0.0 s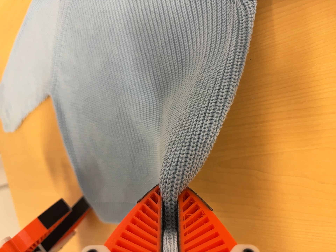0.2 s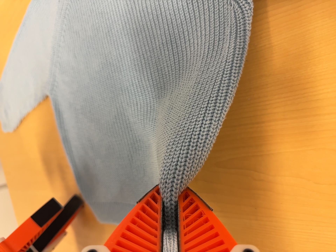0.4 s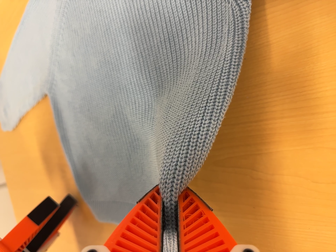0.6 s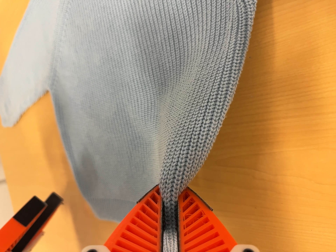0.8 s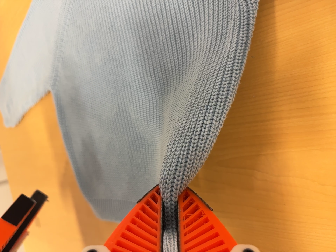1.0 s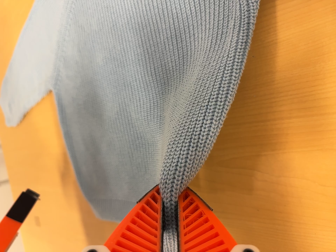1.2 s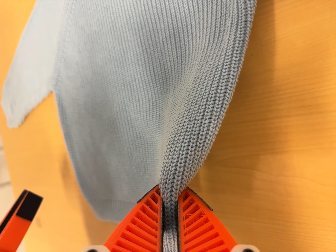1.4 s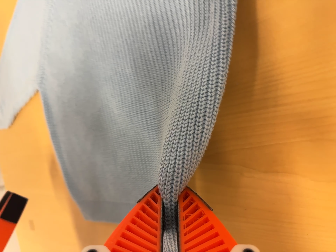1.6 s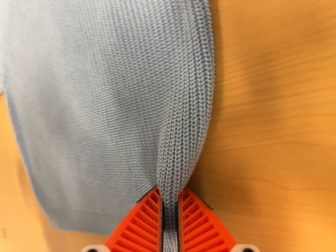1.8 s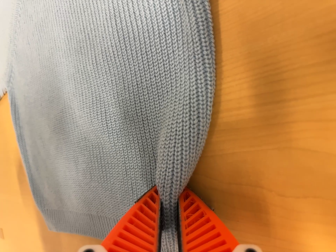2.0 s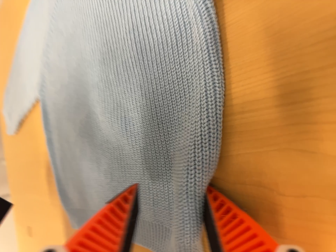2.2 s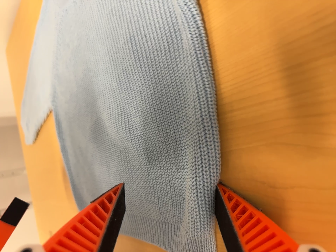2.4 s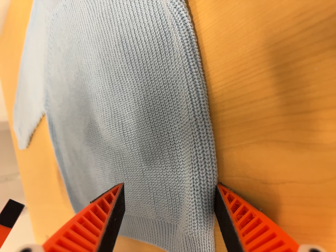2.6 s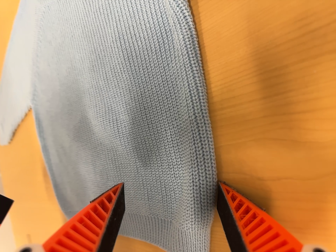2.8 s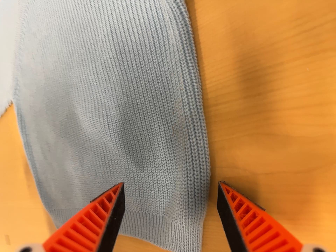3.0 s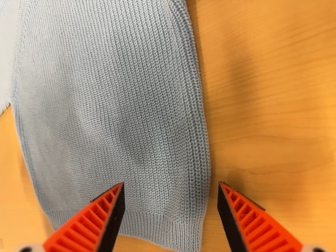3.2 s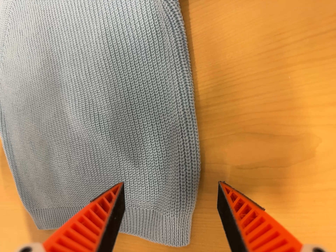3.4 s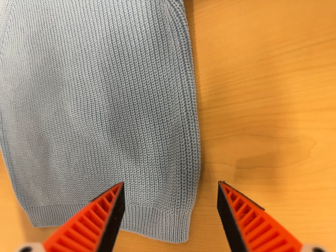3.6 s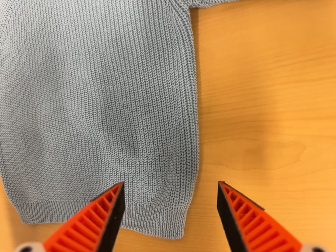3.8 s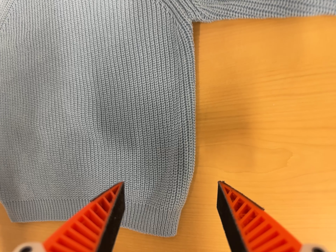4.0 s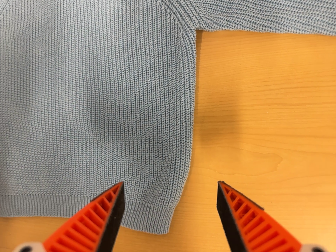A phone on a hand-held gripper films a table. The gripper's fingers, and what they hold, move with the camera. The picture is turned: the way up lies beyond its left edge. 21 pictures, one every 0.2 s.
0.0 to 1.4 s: The camera shifts only a little, or ends up much as it began.
1.4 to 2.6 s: The camera travels to its right, about 5 cm.
2.6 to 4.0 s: The camera pans to its right by about 25 degrees. It travels to its left and backward, about 12 cm. It rolls about its line of sight by about 10 degrees, and the scene rotates clockwise.
The film runs backward here.
